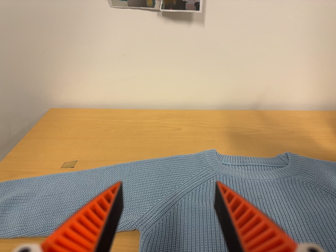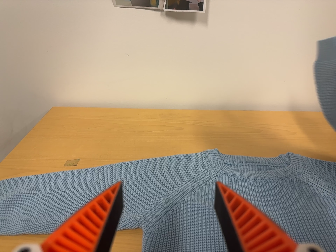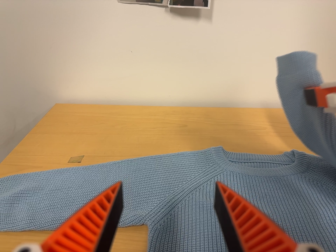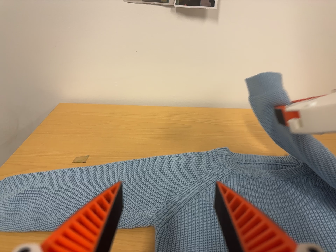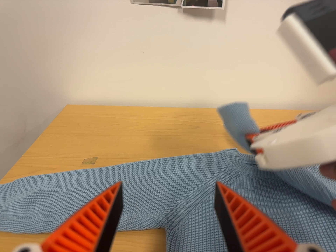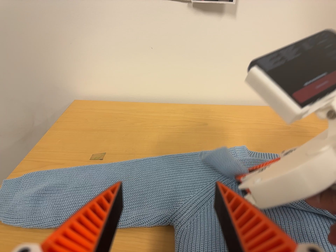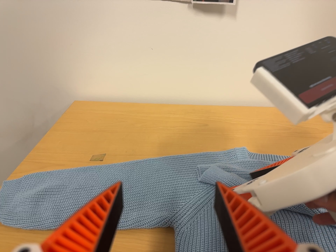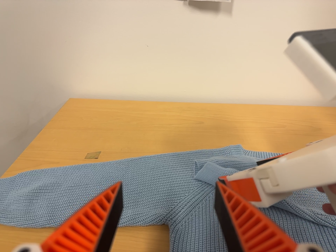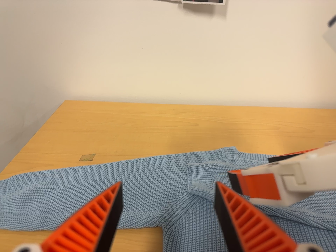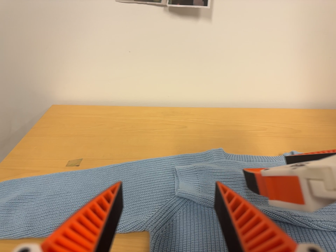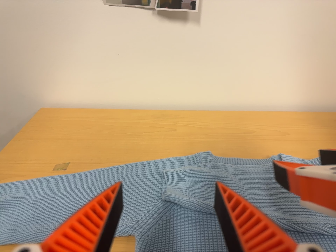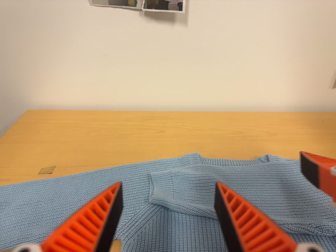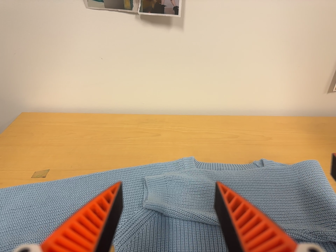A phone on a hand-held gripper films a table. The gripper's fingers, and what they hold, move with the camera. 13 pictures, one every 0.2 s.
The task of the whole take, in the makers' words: right arm across.
0.0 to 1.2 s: The camera travels to its left, about 4 cm, so close, fixed things drift to the right.
1.2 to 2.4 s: The camera travels to its right, about 5 cm, so close, fixed things drift to the left.
The film runs forward here.
